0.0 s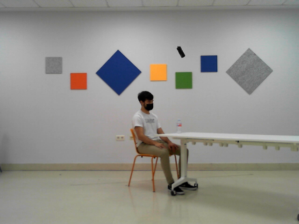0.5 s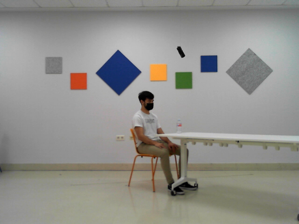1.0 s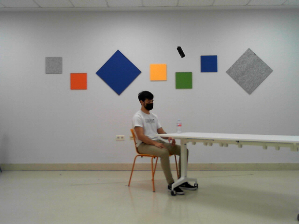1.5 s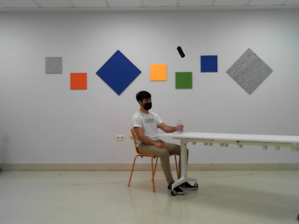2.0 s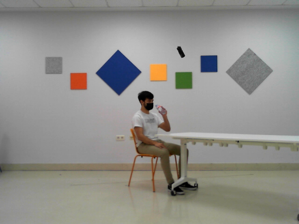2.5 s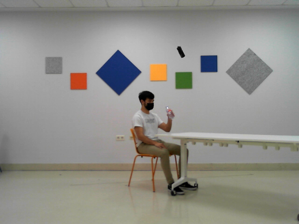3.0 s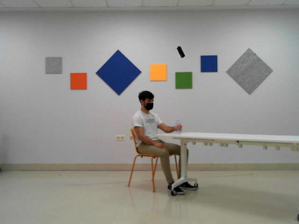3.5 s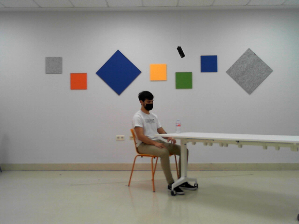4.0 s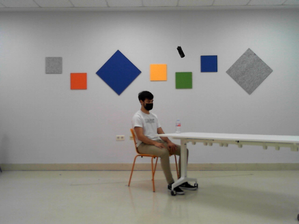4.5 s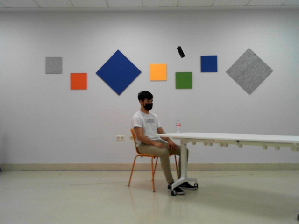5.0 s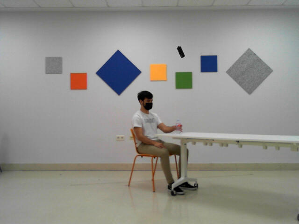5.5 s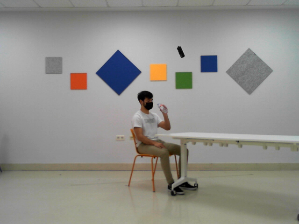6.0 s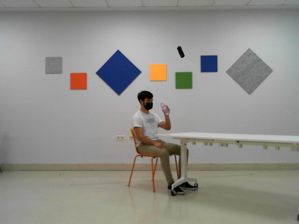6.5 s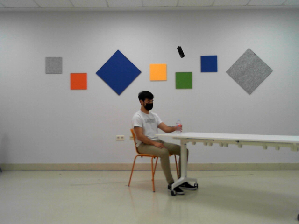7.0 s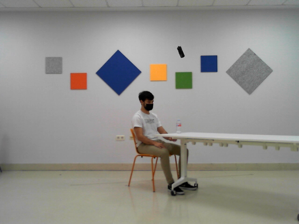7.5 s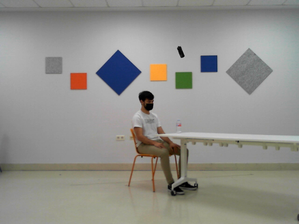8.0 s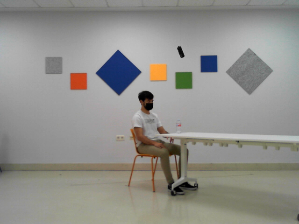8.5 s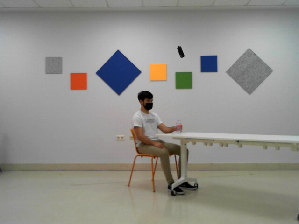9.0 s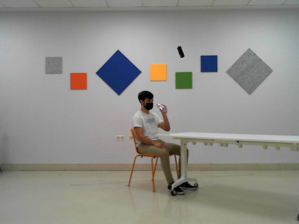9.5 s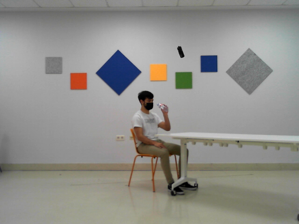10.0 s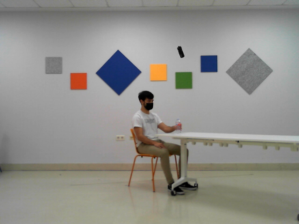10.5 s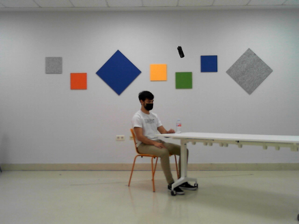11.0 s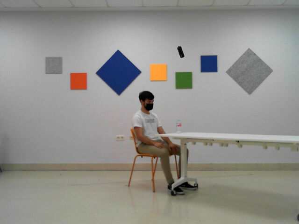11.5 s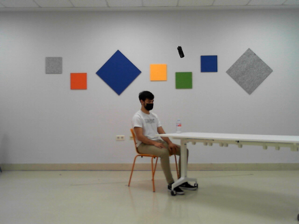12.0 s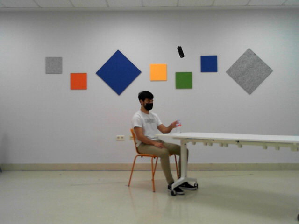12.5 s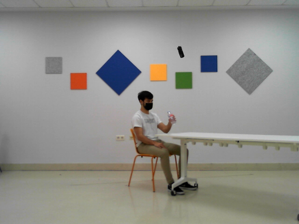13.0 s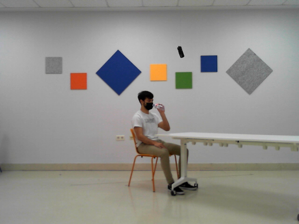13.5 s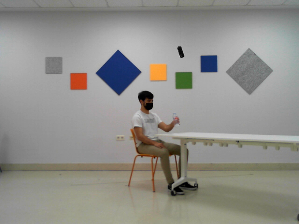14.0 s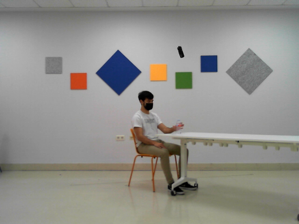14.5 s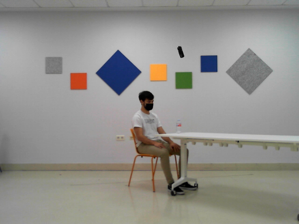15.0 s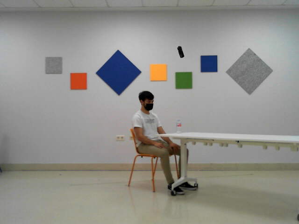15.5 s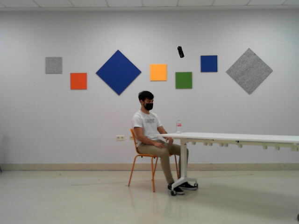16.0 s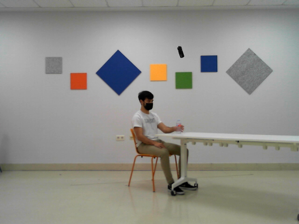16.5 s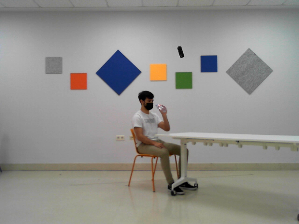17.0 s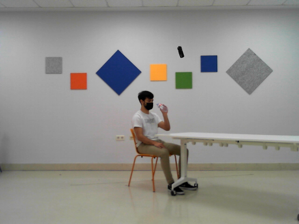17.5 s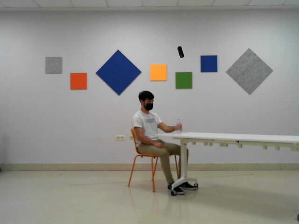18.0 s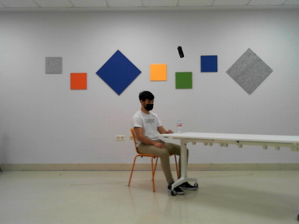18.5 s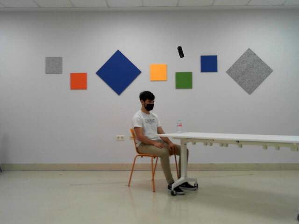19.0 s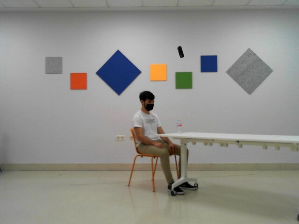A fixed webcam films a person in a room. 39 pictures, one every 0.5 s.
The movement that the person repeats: Drink from a bottle, left hand.
